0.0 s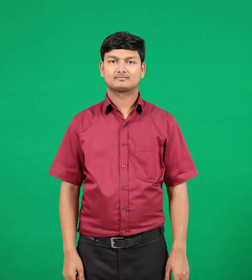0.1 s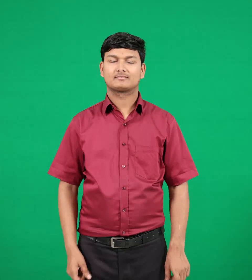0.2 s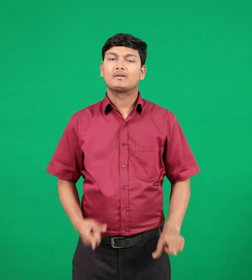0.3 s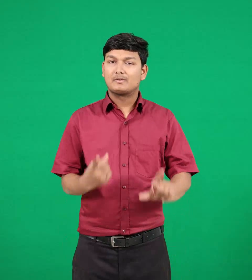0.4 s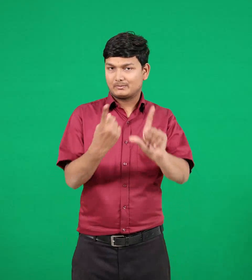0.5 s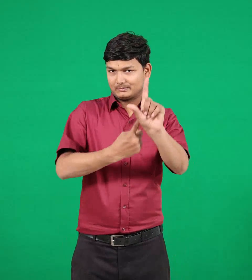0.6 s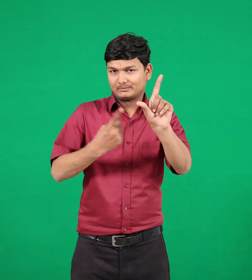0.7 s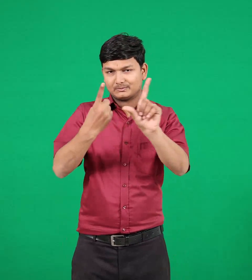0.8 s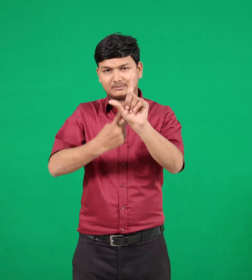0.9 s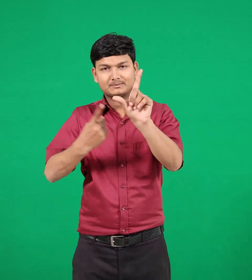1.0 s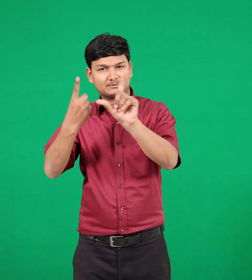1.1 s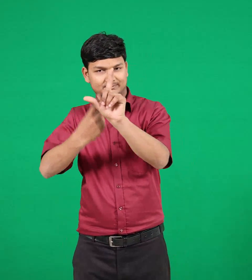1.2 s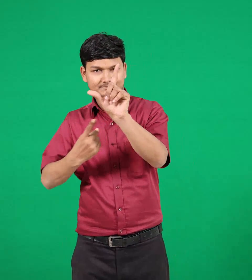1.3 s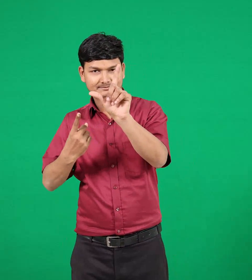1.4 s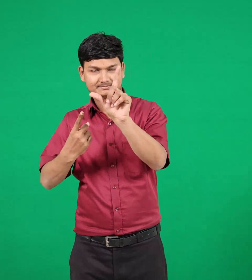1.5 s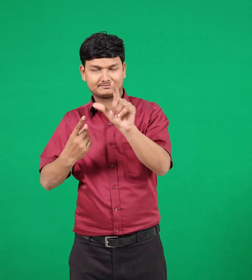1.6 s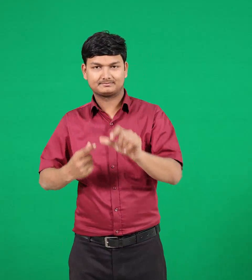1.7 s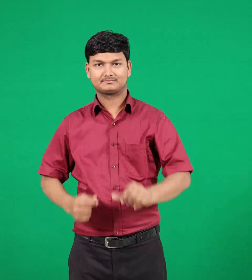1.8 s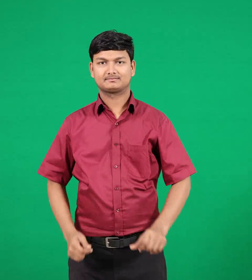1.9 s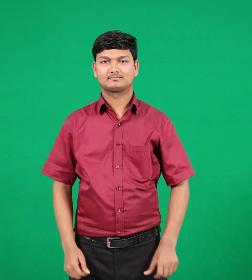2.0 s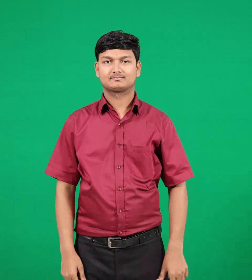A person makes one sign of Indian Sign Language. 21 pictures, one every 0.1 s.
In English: years & every year
